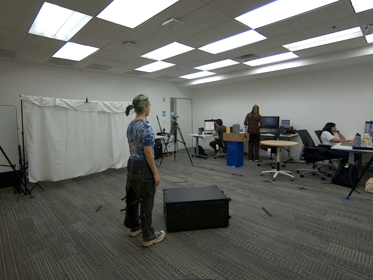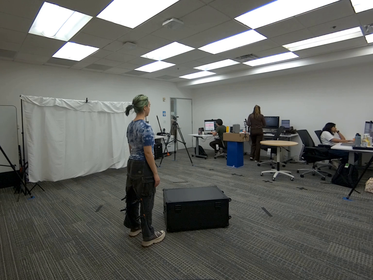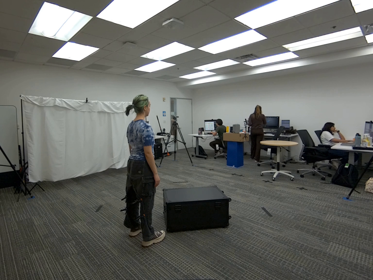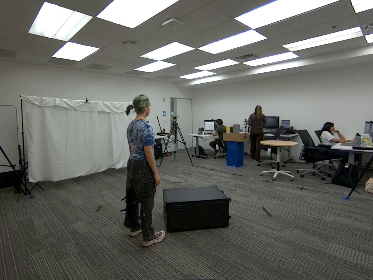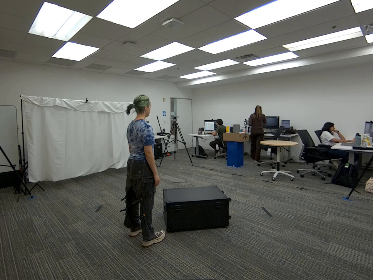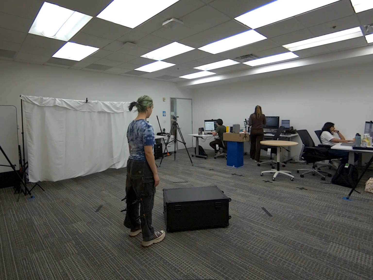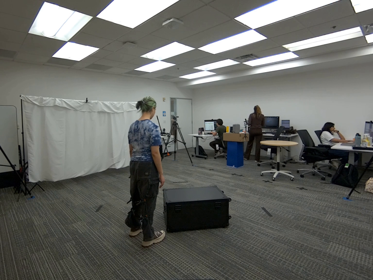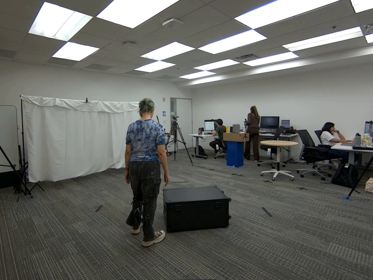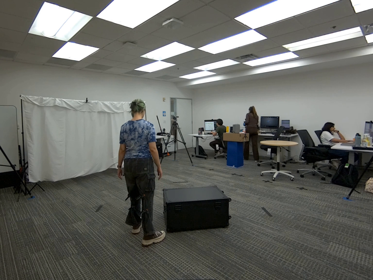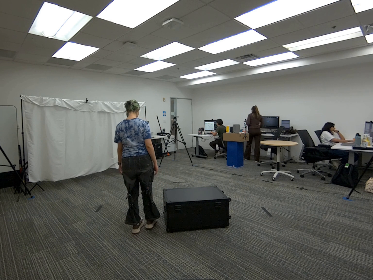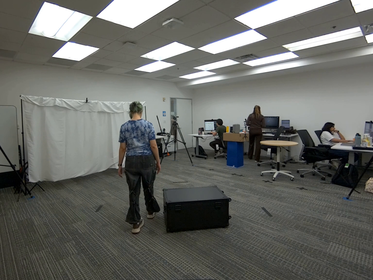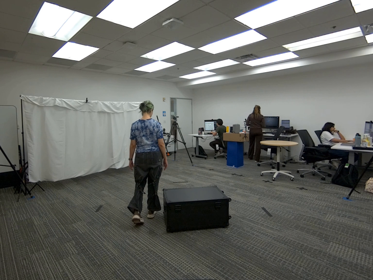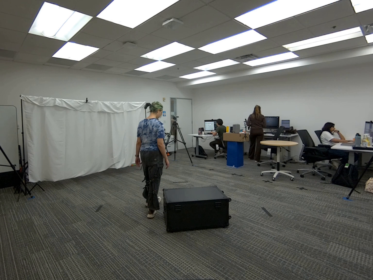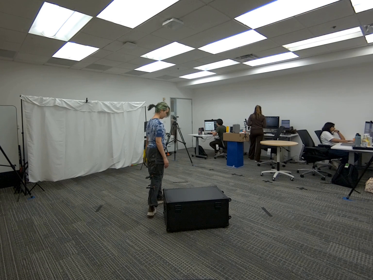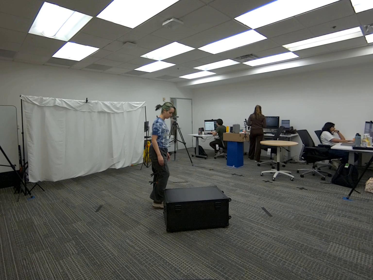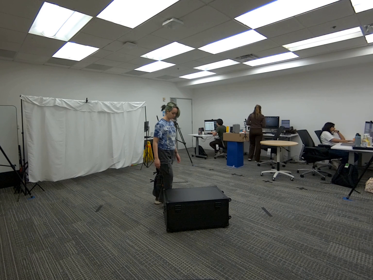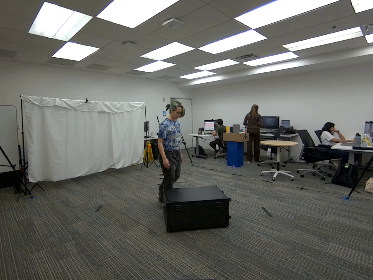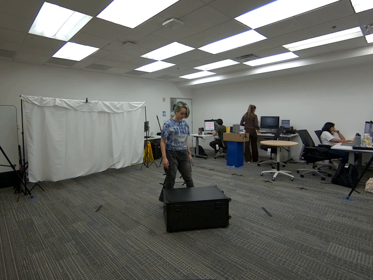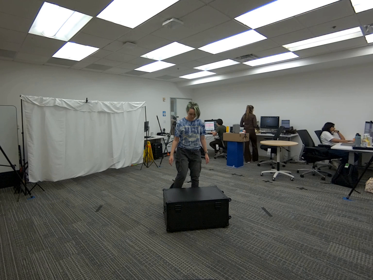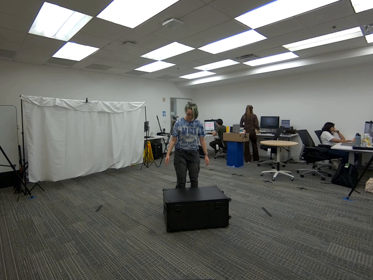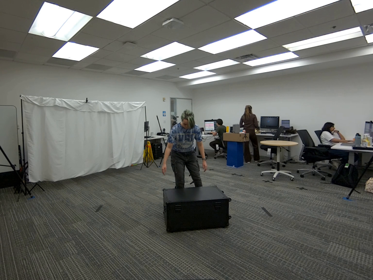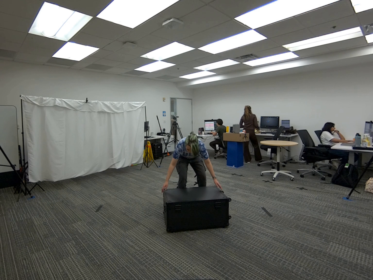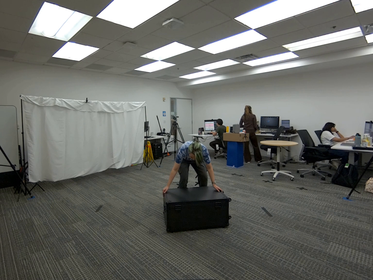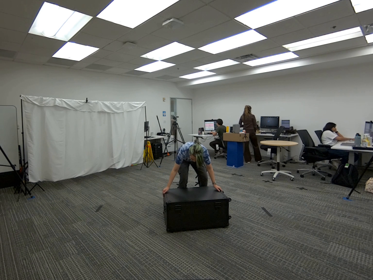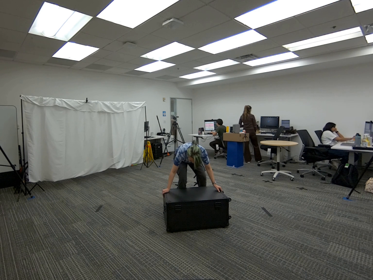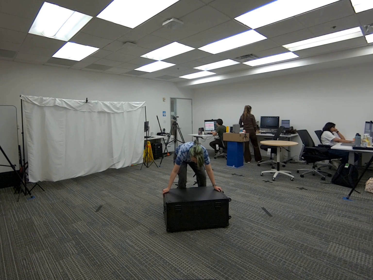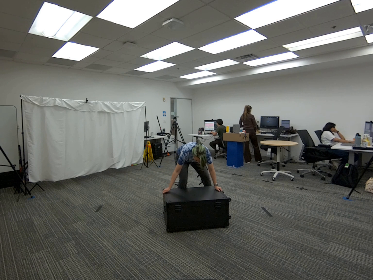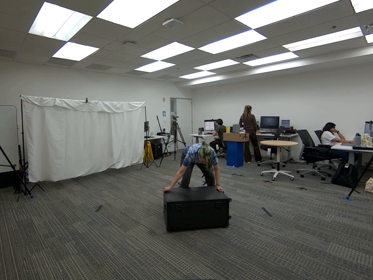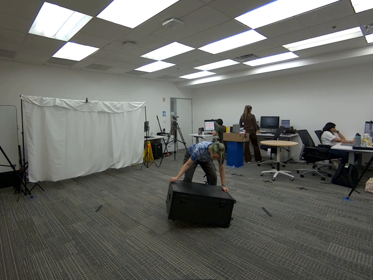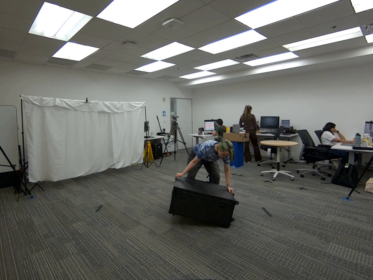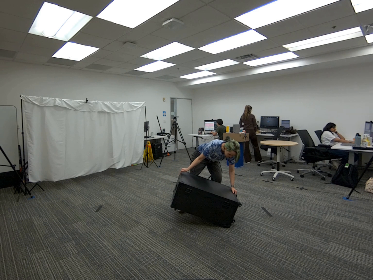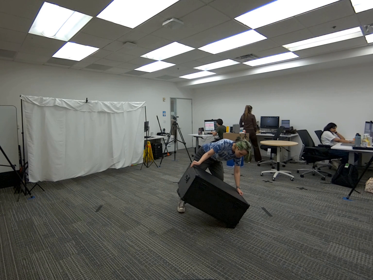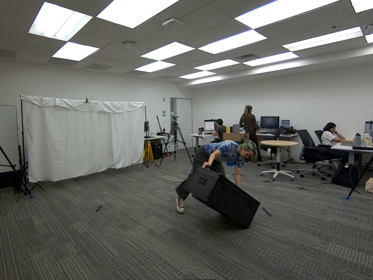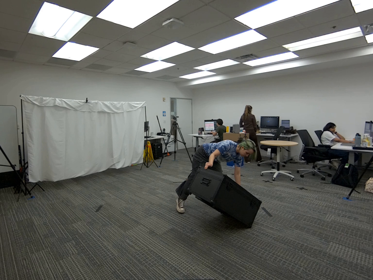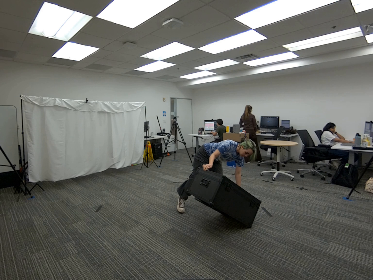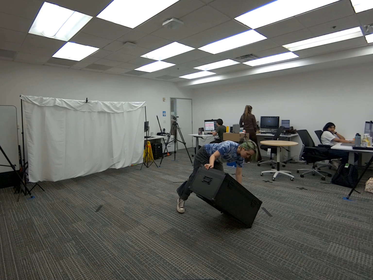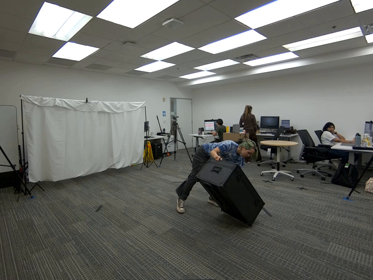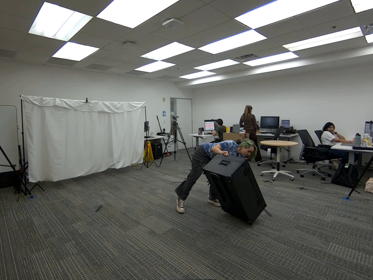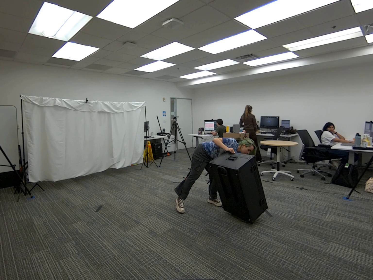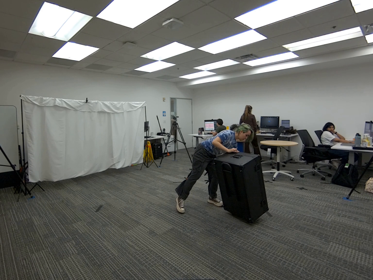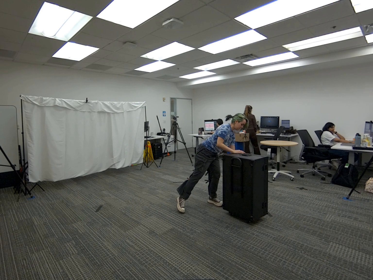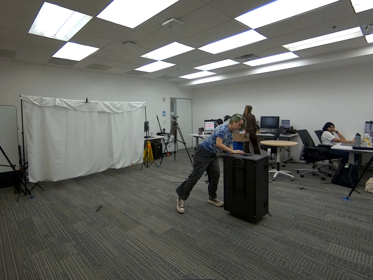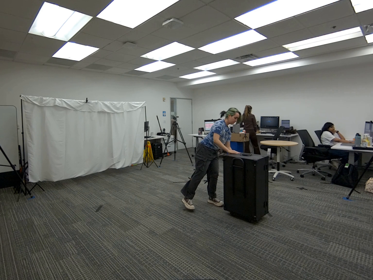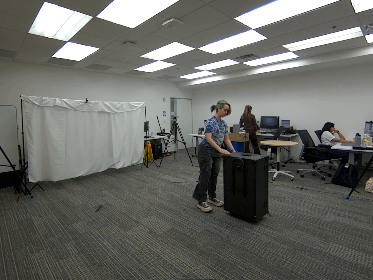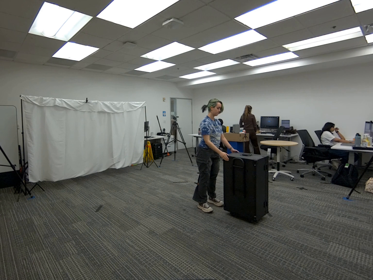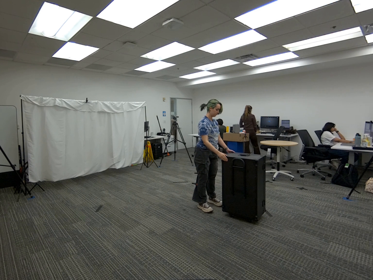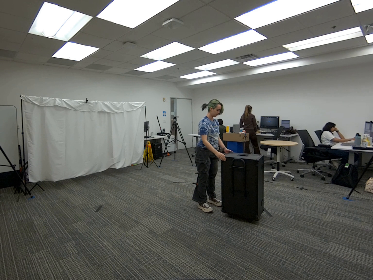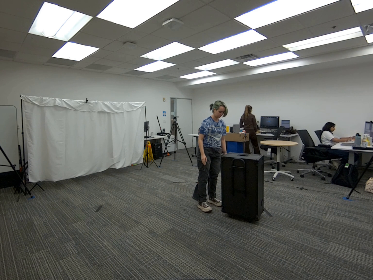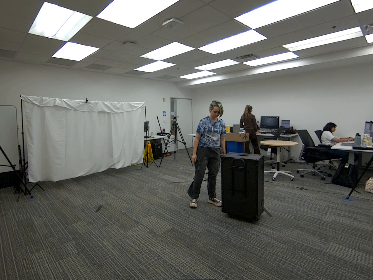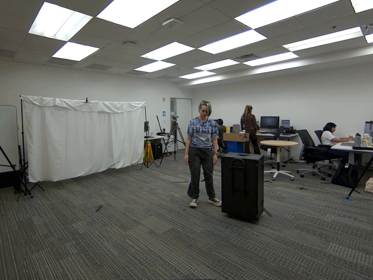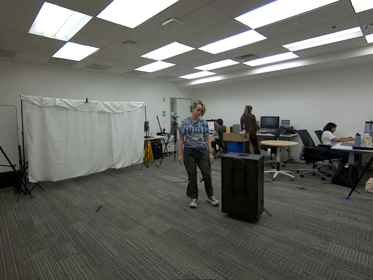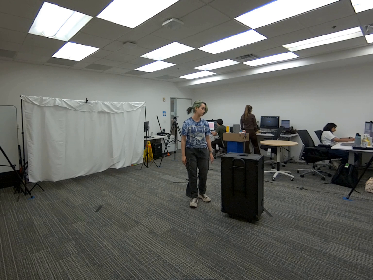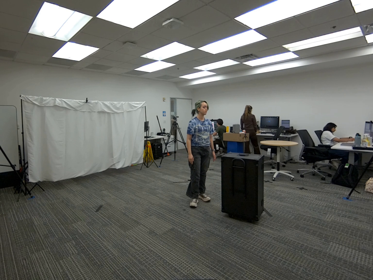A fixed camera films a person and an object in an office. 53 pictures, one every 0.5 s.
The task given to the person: Walk over to the big black box and pick up the box and place it right up.
